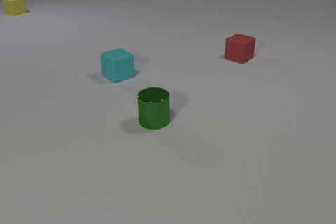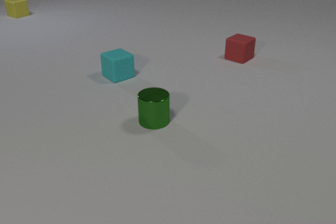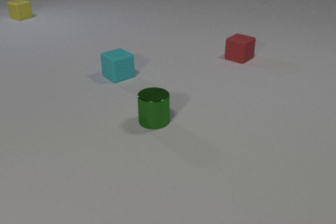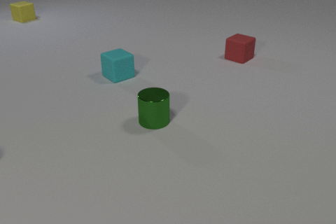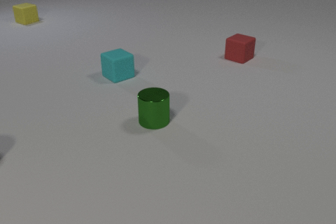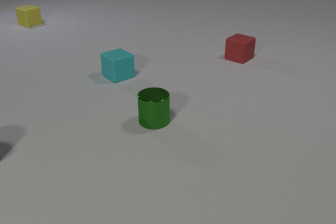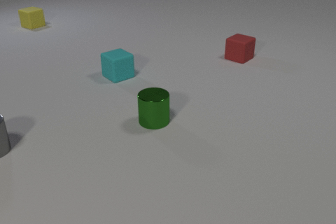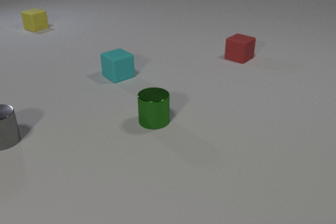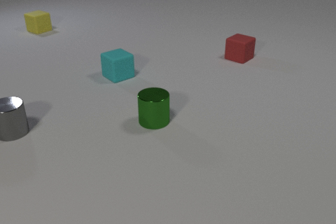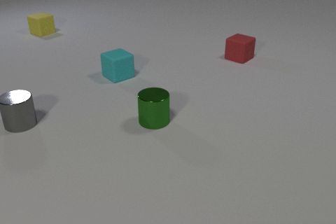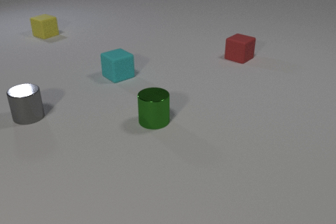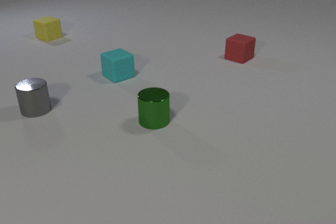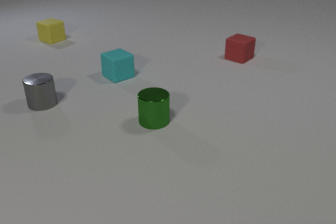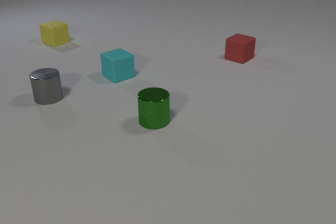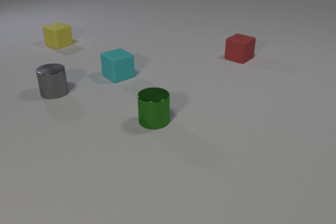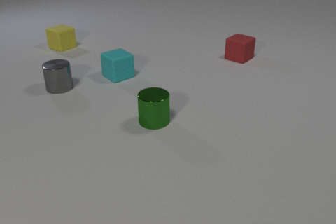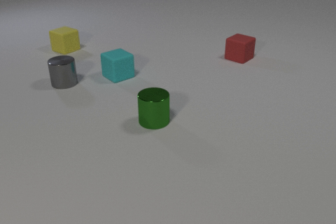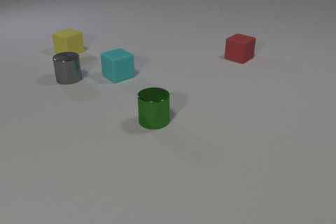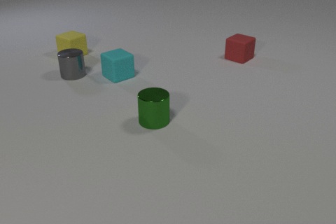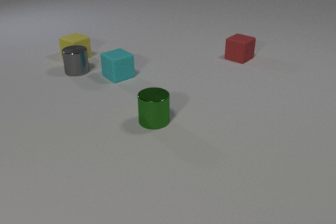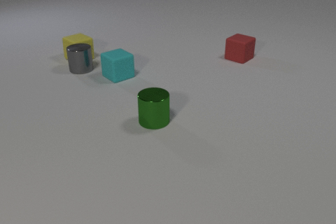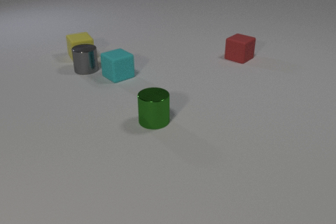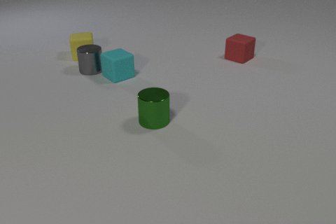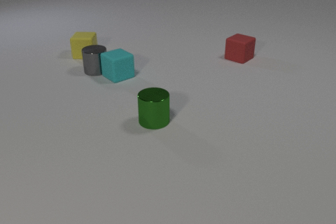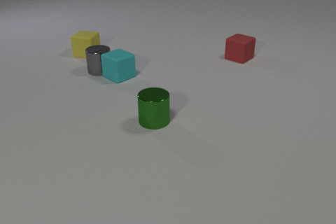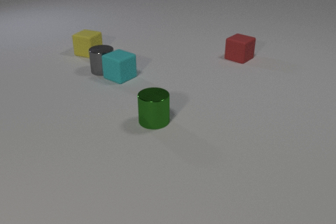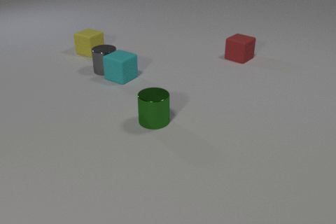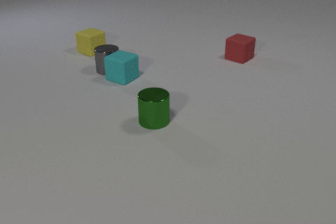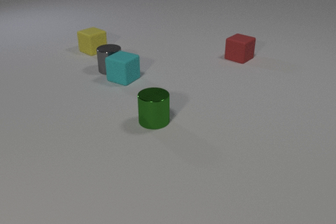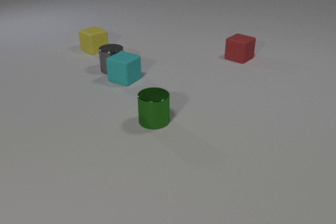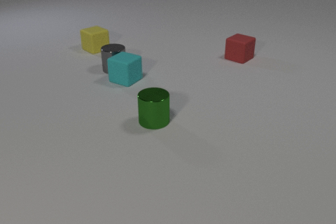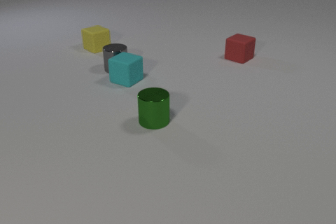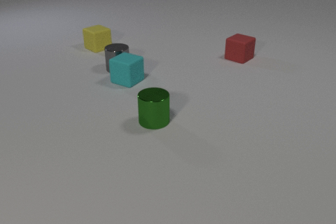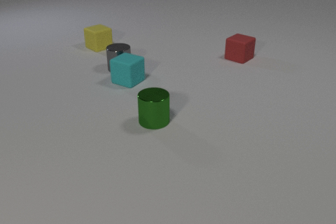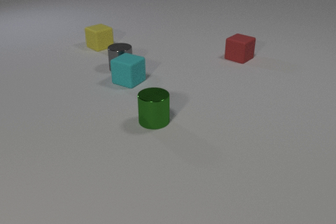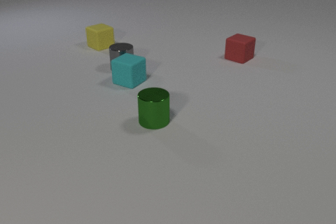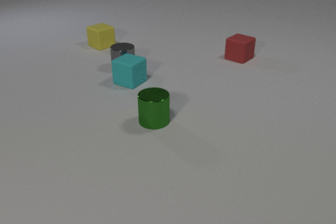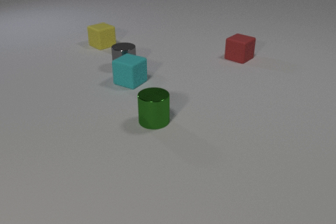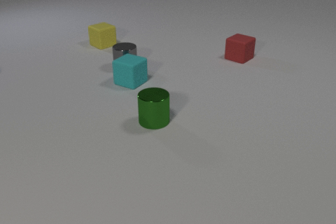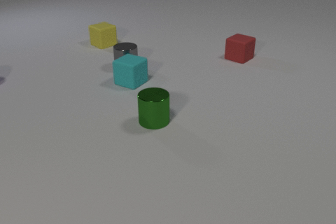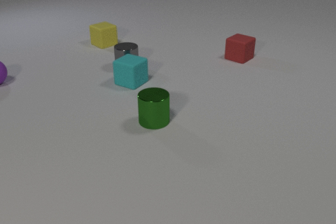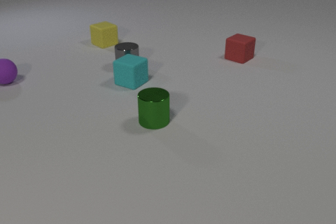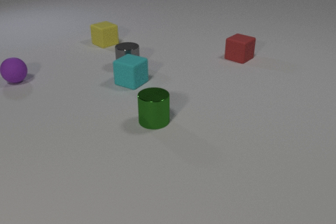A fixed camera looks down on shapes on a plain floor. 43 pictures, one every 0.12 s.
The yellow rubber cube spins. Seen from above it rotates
clockwise.
The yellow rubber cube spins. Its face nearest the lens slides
to the left.
0.00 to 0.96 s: The gray metal cylinder comes in at the left edge, slides away from the camera and to the right. The yellow rubber cube slides toward the camera.
0.96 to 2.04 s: The gray metal cylinder slides away from the camera and to the right. The yellow rubber cube slides toward the camera.
2.04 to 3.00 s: The gray metal cylinder slides to the right. The yellow rubber cube slides to the right, spins so that its near face slides to the left, clockwise seen from above. The gray metal cylinder and the yellow rubber cube collide. The gray metal cylinder and the cyan rubber cube collide.
3.00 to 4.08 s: The gray metal cylinder slides to the right. The yellow rubber cube slides away from the camera and to the right, spins so that its near face slides to the left, clockwise seen from above. The cyan rubber cube slides toward the camera and to the right.
4.08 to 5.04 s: The gray metal cylinder slides to the right. The yellow rubber cube slides away from the camera and to the right. The purple rubber sphere comes in at the left edge, rolls to the right.
How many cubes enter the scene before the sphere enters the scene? 0.
What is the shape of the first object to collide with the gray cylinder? cube.
Are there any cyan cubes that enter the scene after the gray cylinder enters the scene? no.
